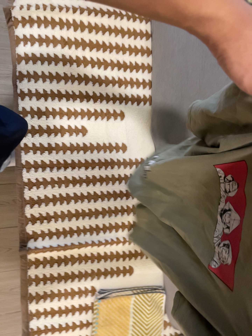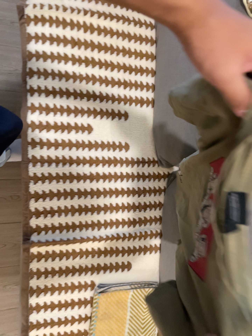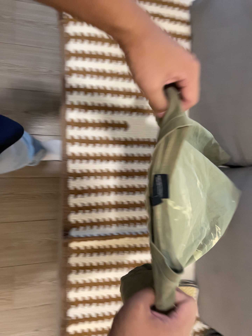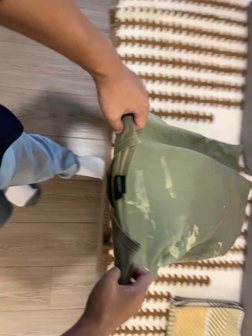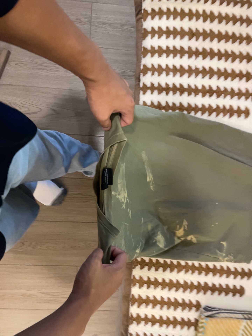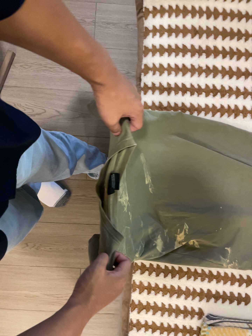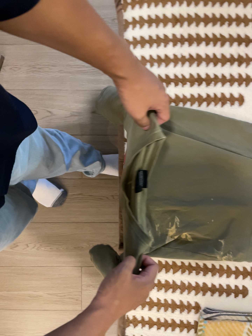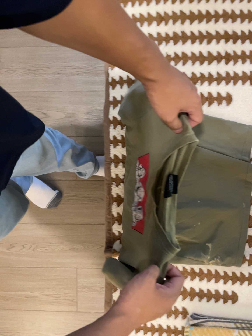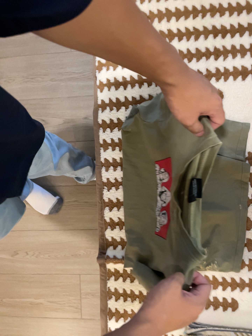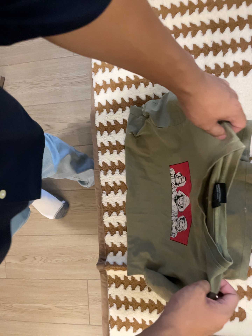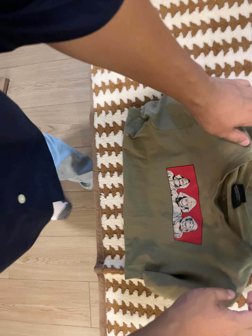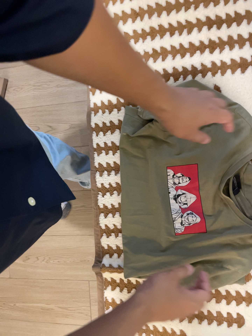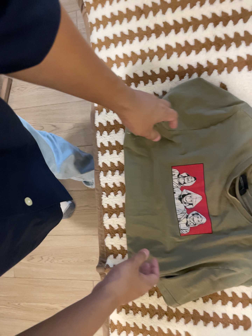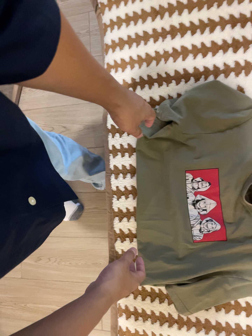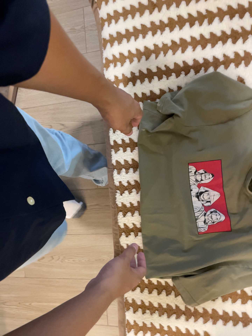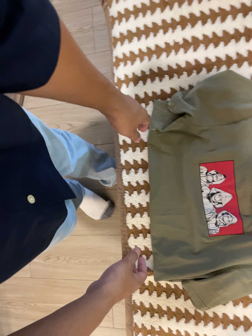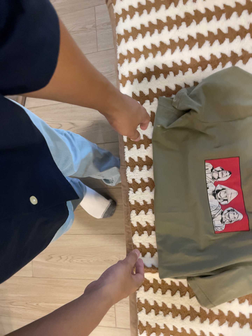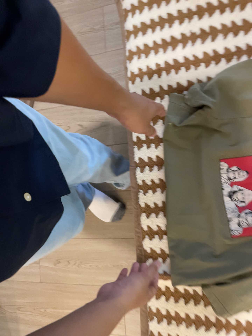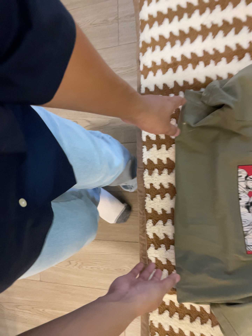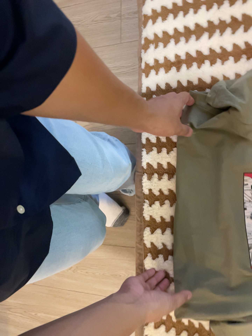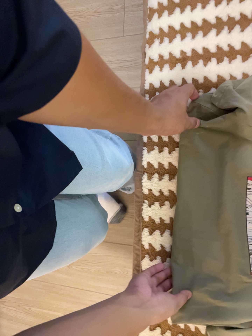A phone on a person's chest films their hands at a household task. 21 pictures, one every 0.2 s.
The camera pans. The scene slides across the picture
to the right.
0.0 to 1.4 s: The camera pans to its left by about 20 degrees. It travels forward, about 9 cm, so what stands in front looms larger.
1.4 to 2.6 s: The camera pans to its left by about 10 degrees. It travels to its right and forward, about 16 cm.
2.6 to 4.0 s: The camera travels forward, about 16 cm, so what stands in front looms larger.
The film runs forward here.
